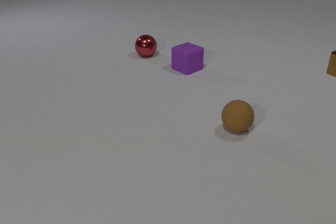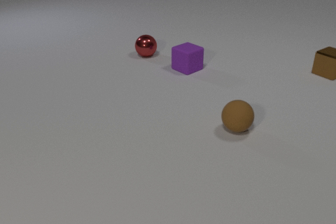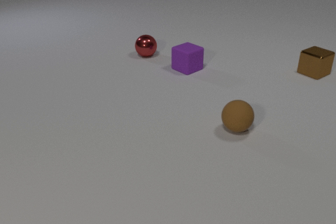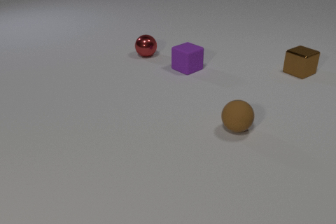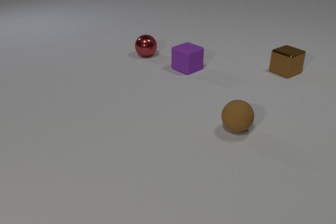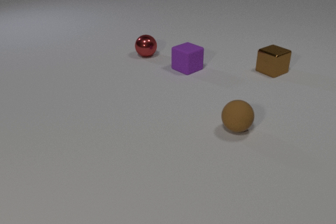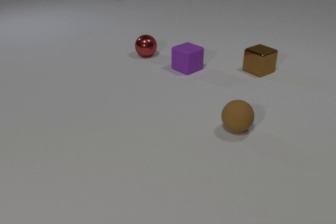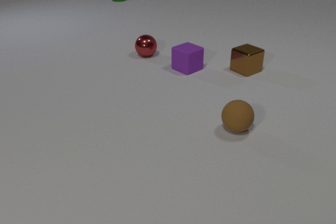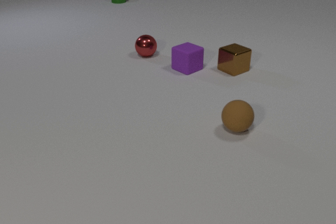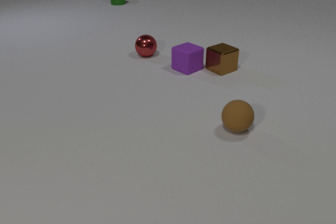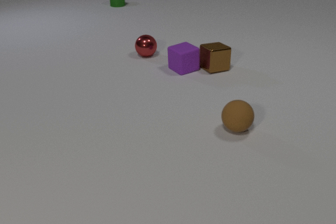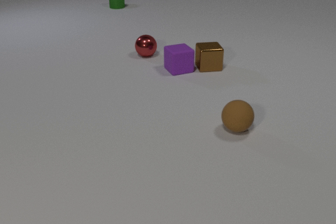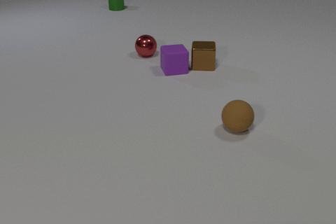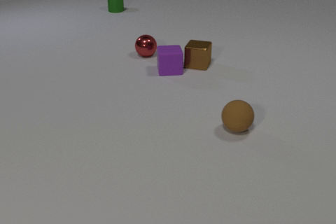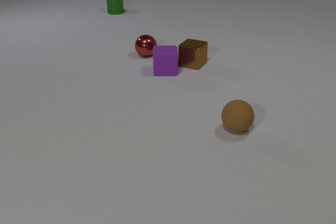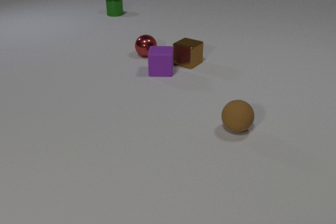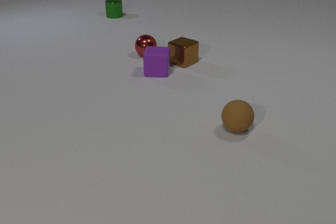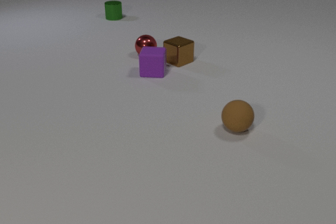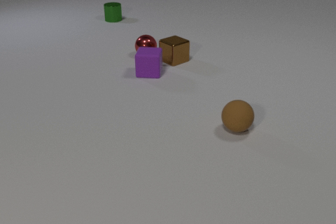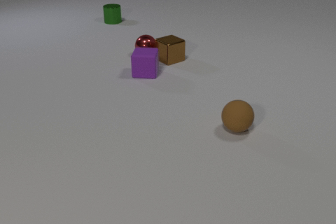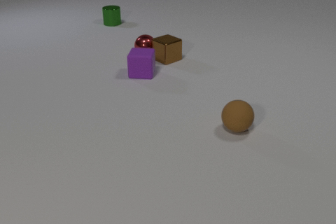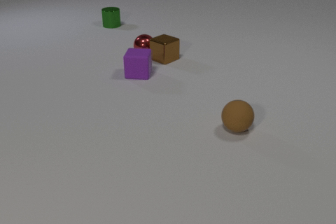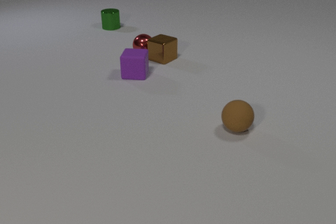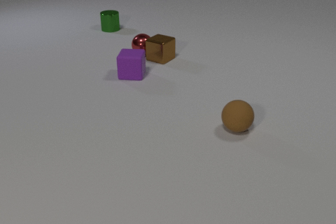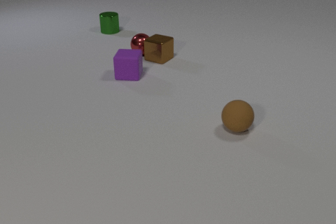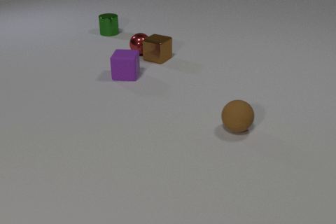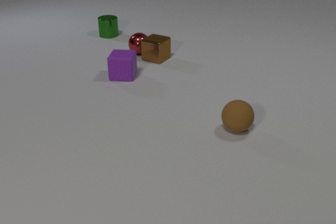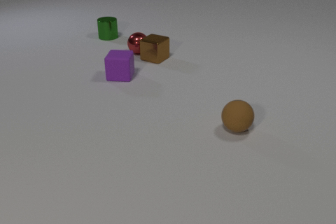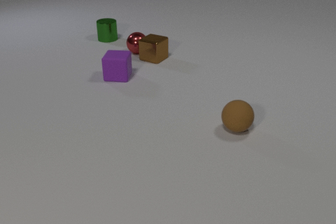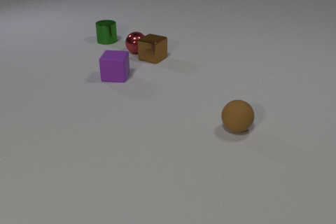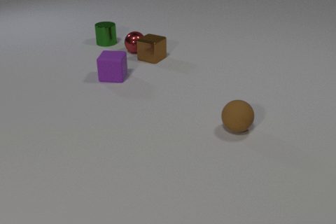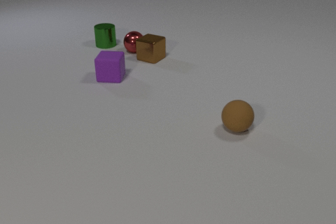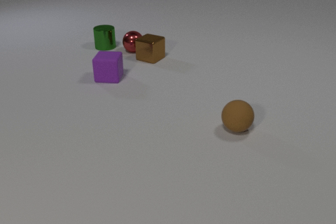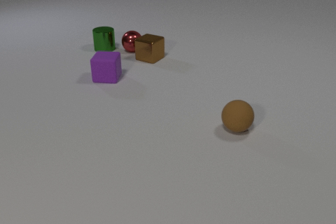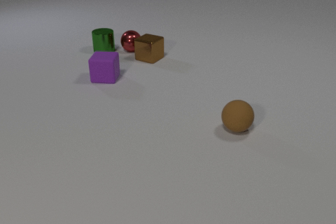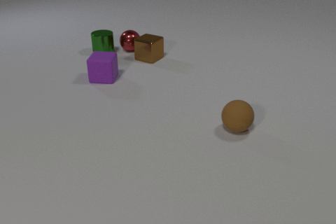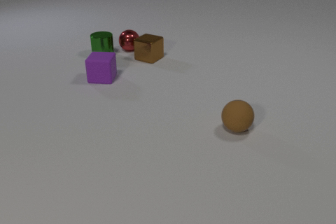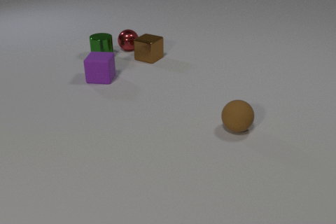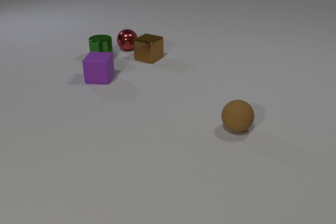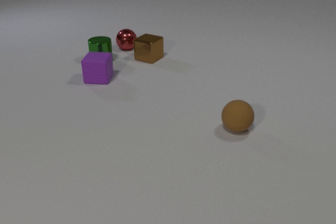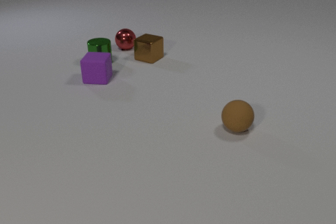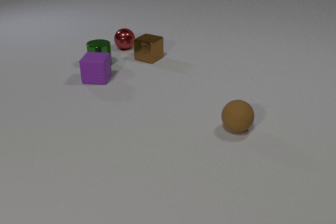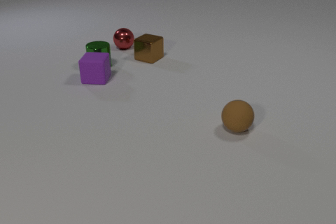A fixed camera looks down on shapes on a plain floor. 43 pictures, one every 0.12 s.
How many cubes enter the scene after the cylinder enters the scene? 0.
What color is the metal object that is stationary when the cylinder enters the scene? red.
Are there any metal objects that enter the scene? yes.
0.00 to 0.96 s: The brown metal cube slides to the left. The green metal cylinder comes in at the top edge, slides toward the camera.
0.96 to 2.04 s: The brown metal cube slides to the left, spins clockwise seen from above by about 90 degrees, its near face sliding to the left. The purple rubber cube slides to the left, spins clockwise seen from above by about 45 degrees, its near face sliding to the left. The green metal cylinder slides toward the camera. The brown metal cube and the purple rubber cube collide.
2.04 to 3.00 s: The brown metal cube slides to the left. The purple rubber cube slides to the left. The red metal sphere rolls away from the camera and to the left. The green metal cylinder slides toward the camera. The brown metal cube and the red metal sphere collide.
3.00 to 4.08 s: The brown metal cube slides to the left. The purple rubber cube slides to the left. The red metal sphere rolls away from the camera and to the left. The green metal cylinder slides toward the camera.
4.08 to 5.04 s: The purple rubber cube slides to the left. The red metal sphere rolls away from the camera and to the left. The green metal cylinder slides toward the camera.
